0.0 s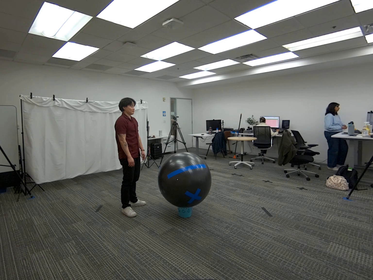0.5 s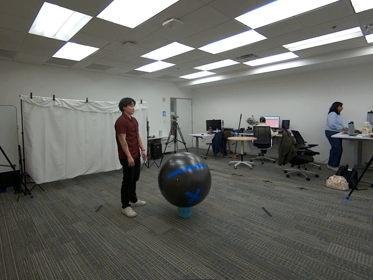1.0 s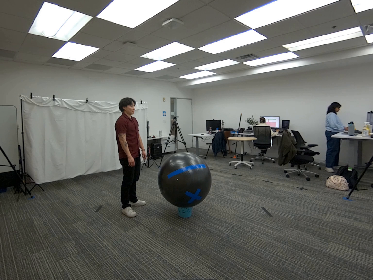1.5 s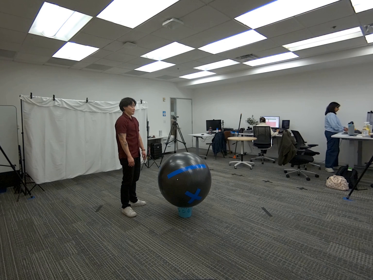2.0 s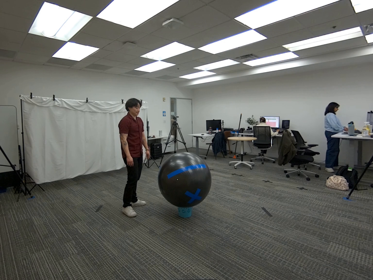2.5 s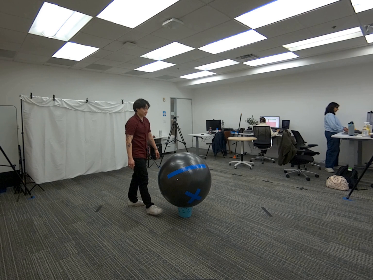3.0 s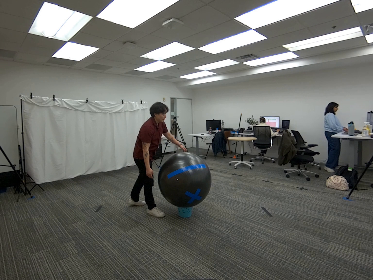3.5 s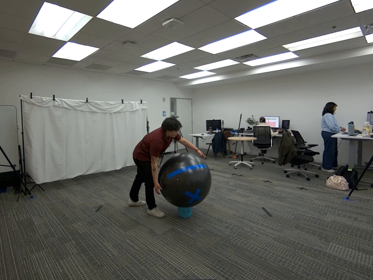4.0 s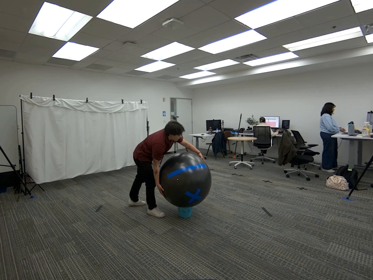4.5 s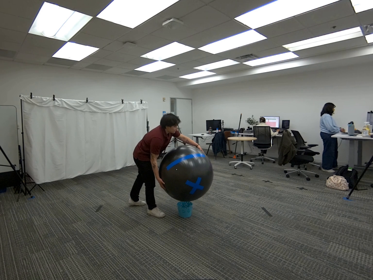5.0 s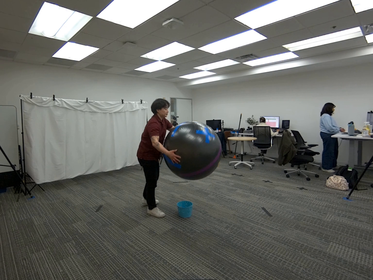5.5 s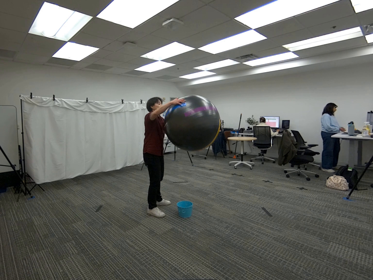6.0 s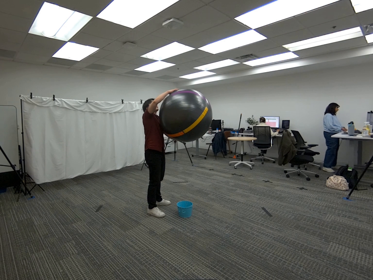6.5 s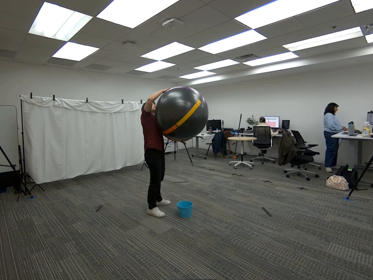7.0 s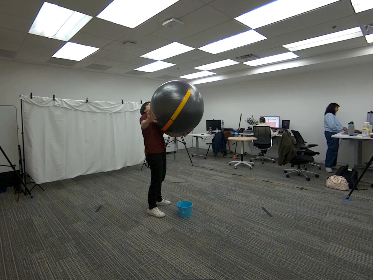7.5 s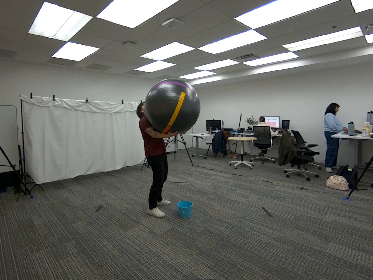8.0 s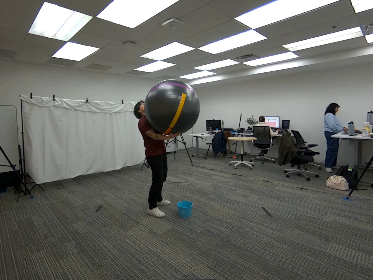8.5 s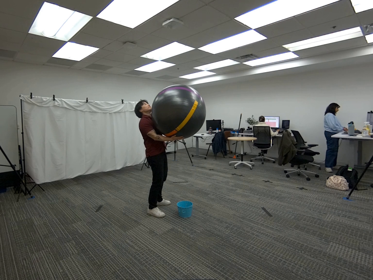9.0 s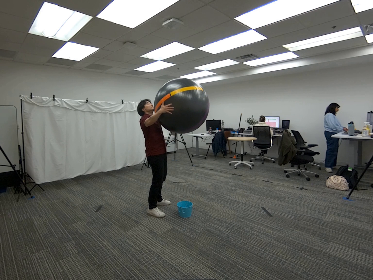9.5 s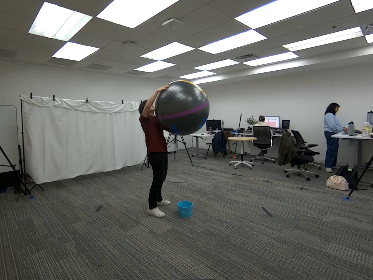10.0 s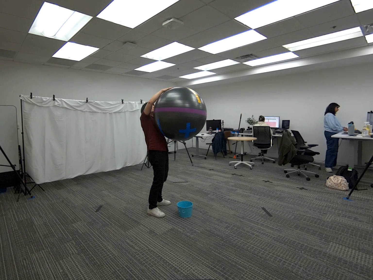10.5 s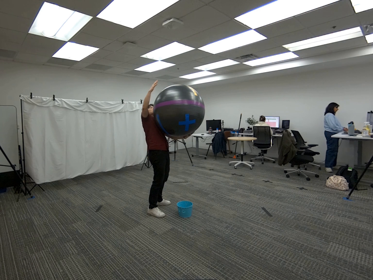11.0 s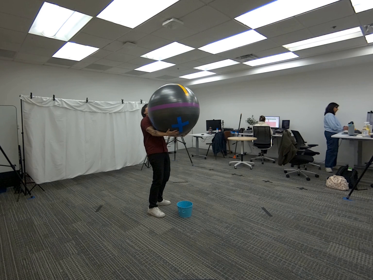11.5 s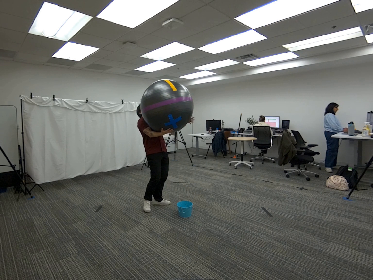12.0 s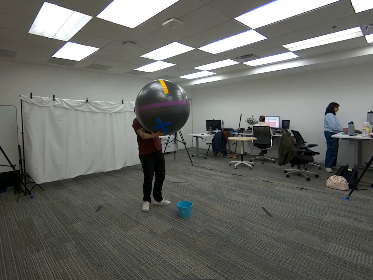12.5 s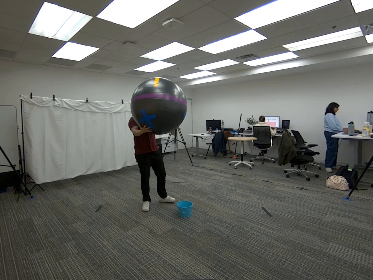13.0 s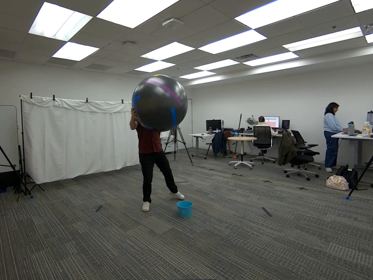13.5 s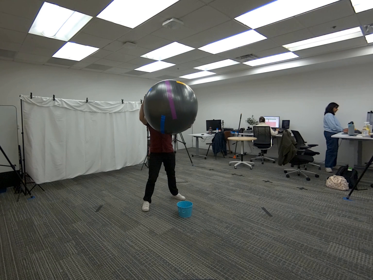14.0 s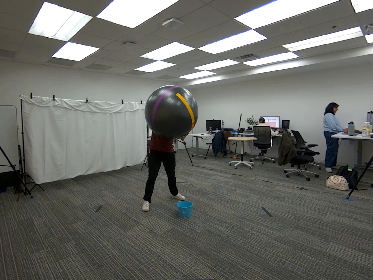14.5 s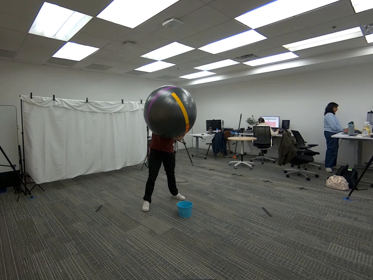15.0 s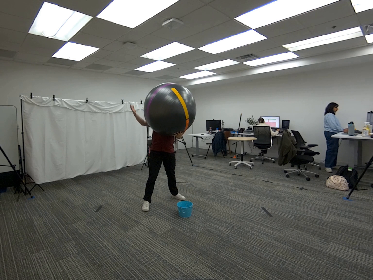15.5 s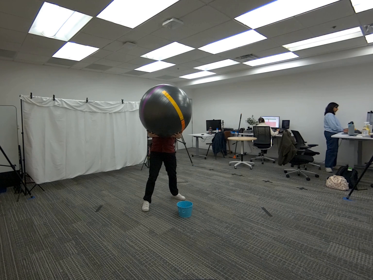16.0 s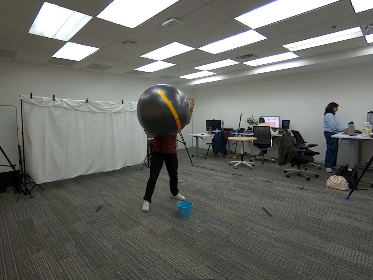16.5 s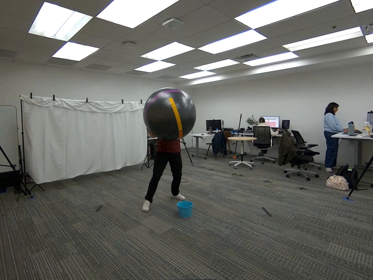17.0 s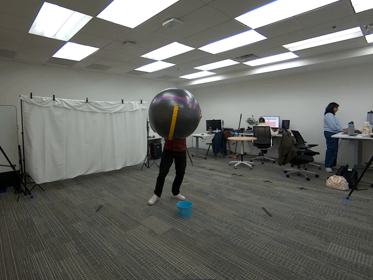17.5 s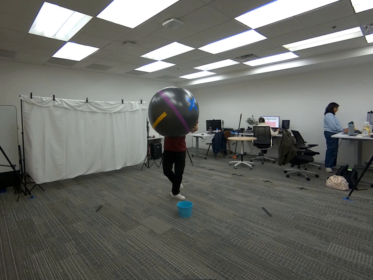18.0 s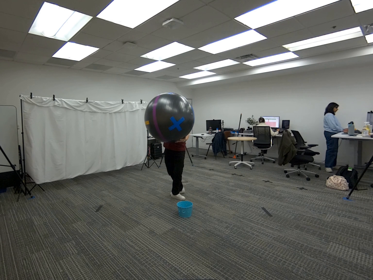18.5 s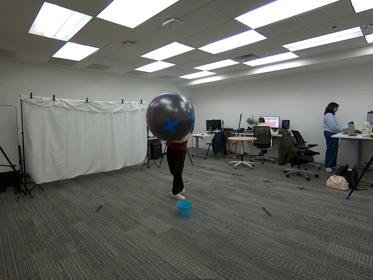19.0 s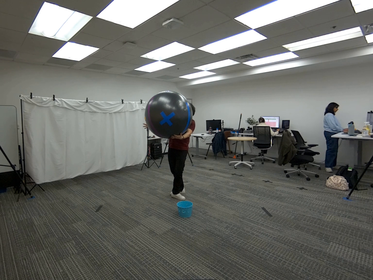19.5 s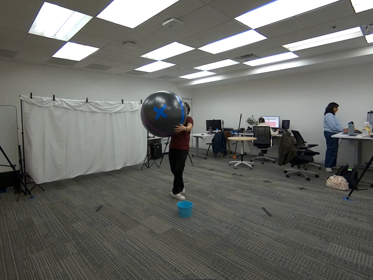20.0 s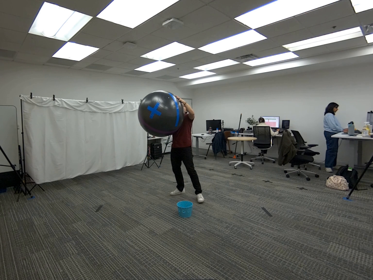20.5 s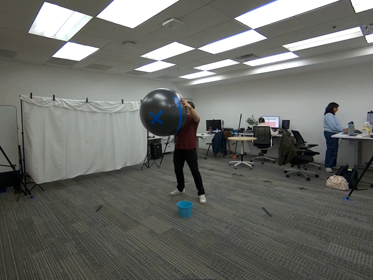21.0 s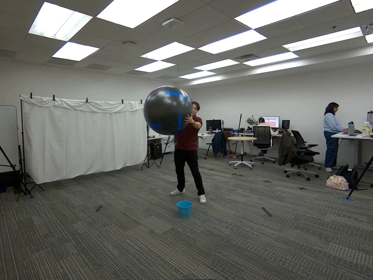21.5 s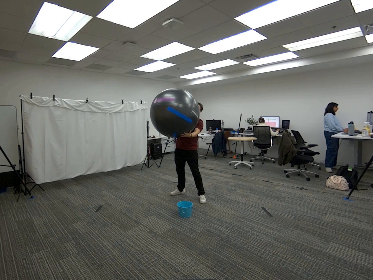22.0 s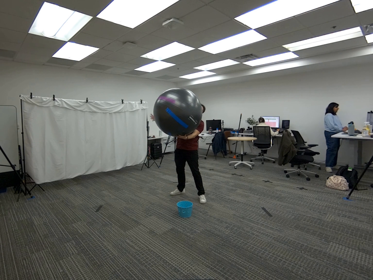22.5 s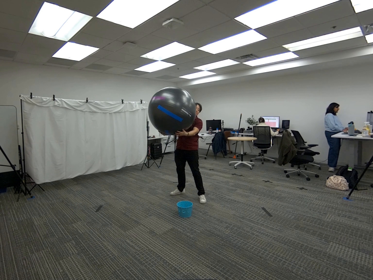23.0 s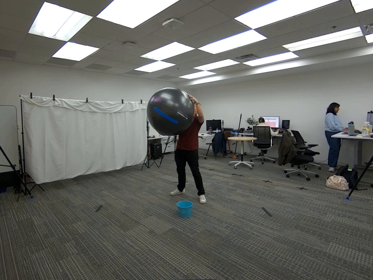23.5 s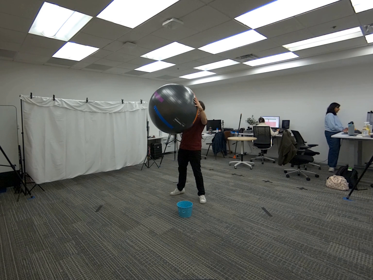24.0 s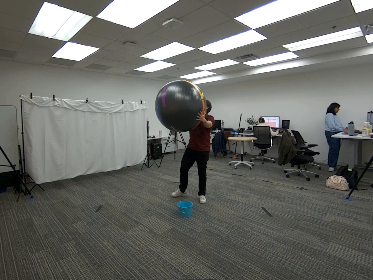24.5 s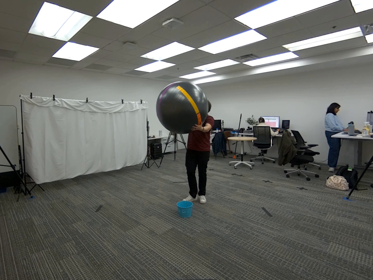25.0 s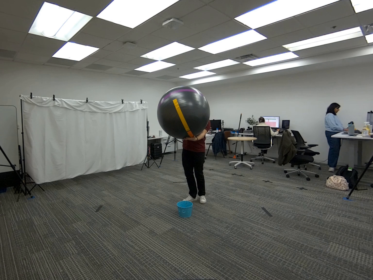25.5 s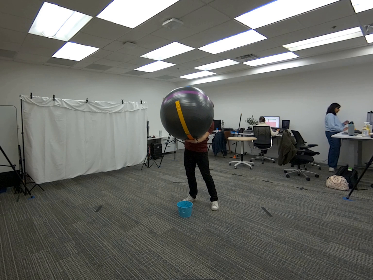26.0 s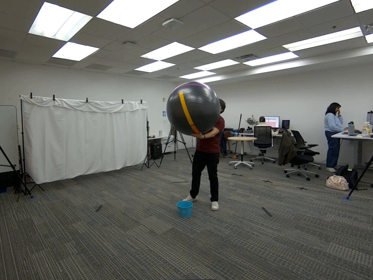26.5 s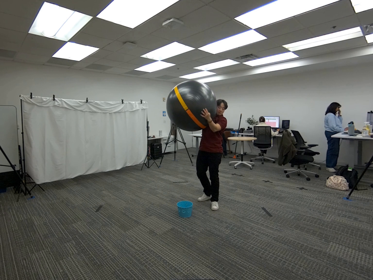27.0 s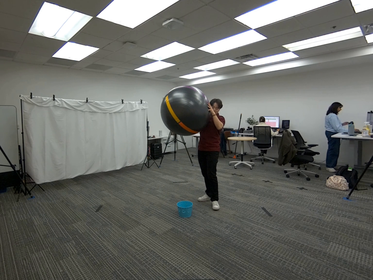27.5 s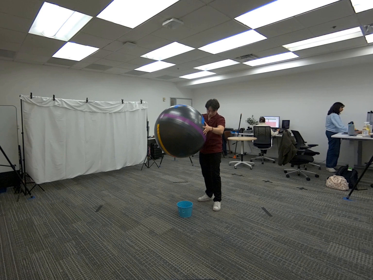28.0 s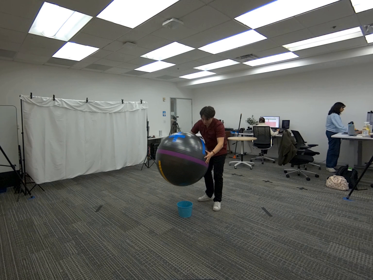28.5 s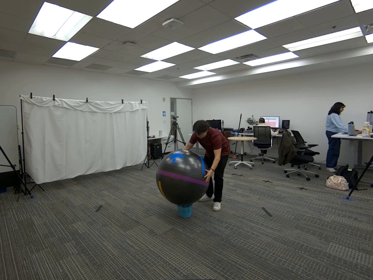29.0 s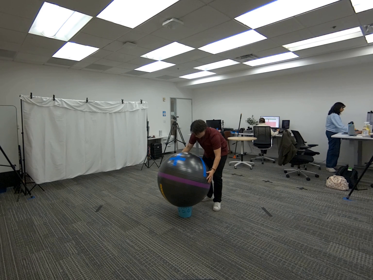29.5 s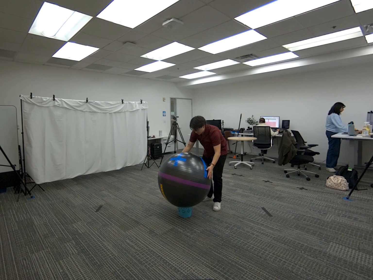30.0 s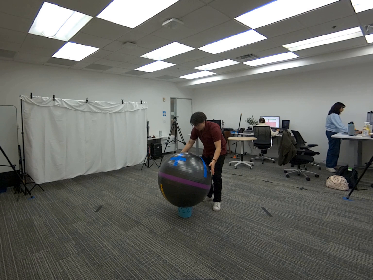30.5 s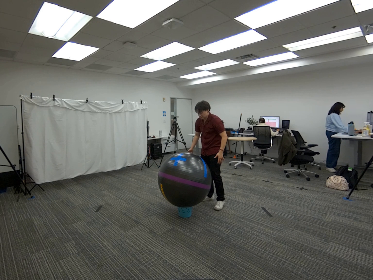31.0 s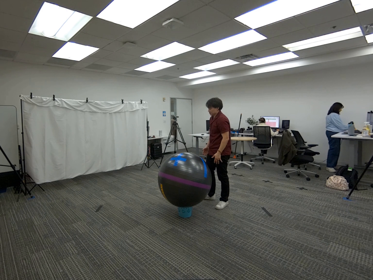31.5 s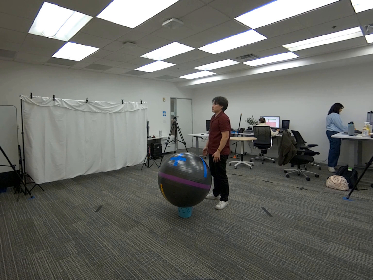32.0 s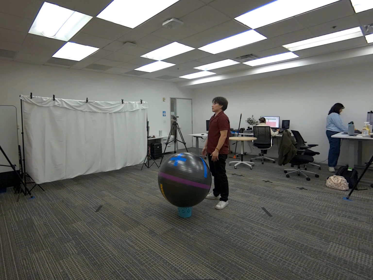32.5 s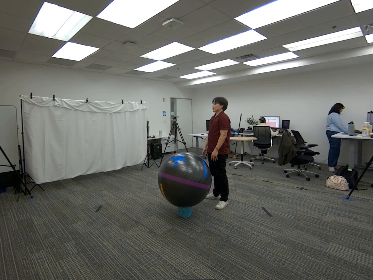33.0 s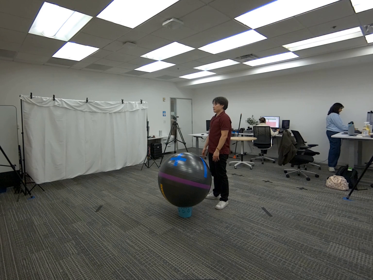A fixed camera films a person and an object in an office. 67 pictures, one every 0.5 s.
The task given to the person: Walk over to the yoga ball on the ground inside the blue basket and slowly rotate in midair within the bounding area try not to distort the shape.
